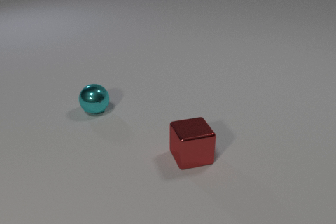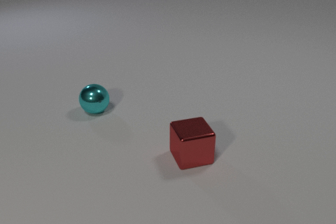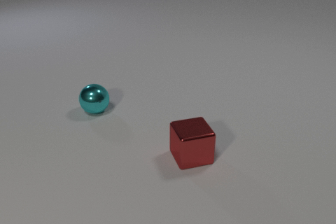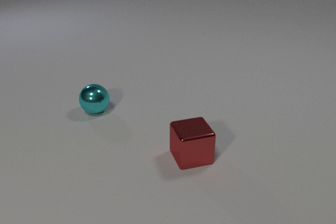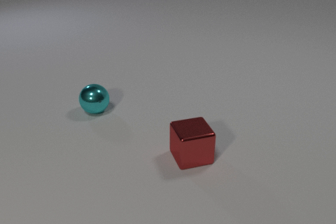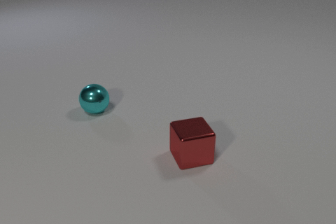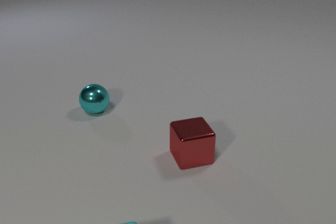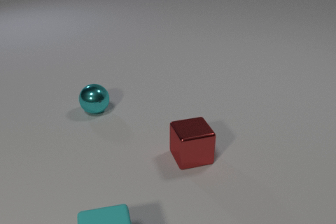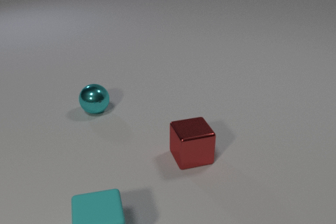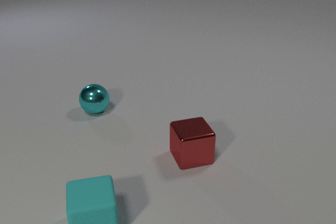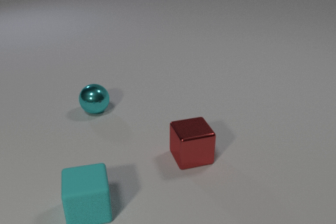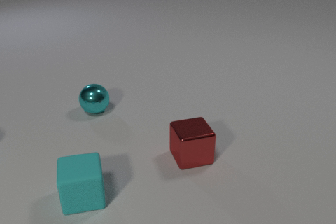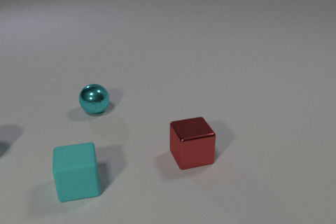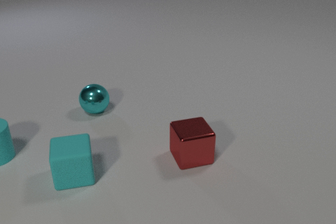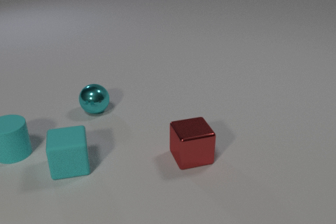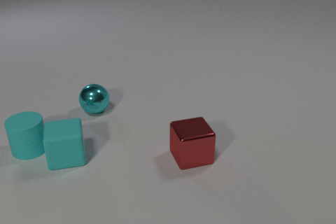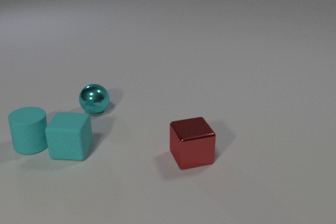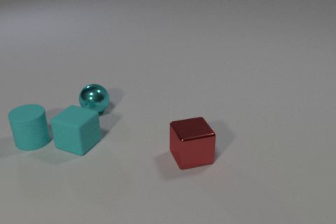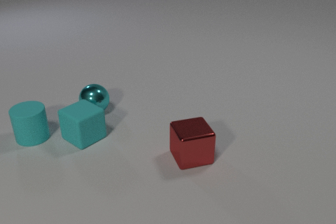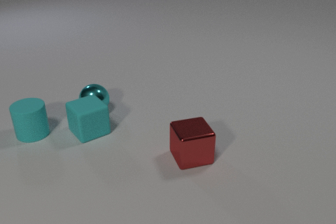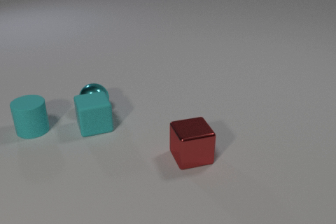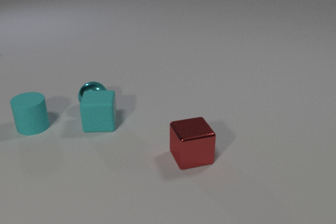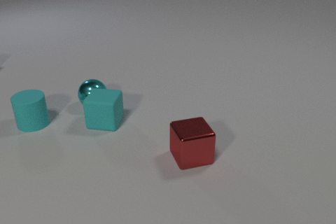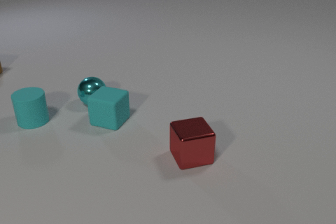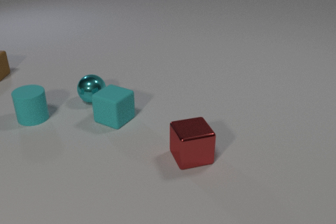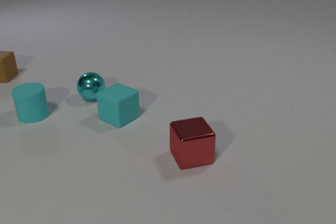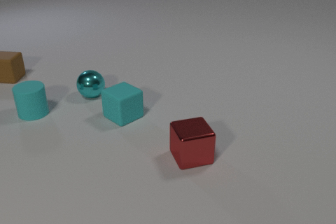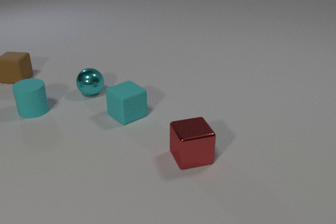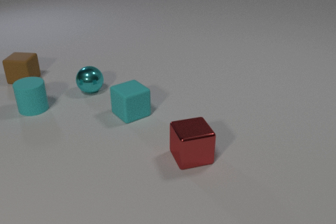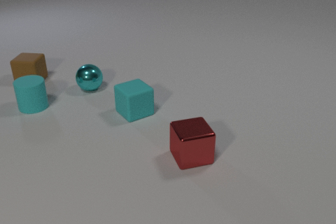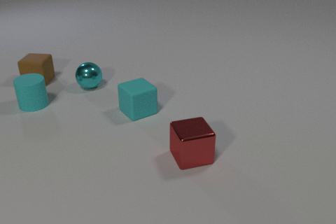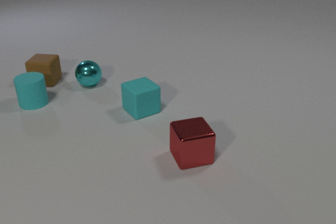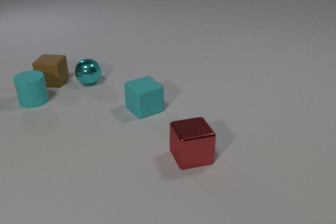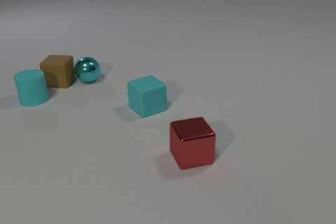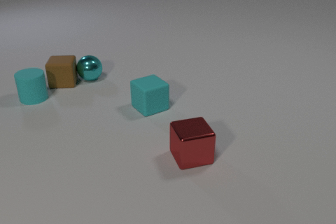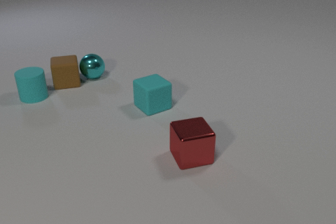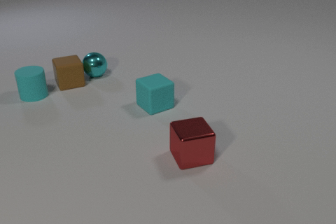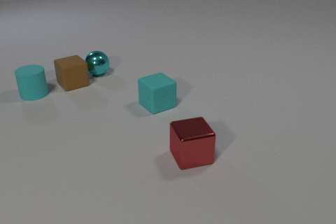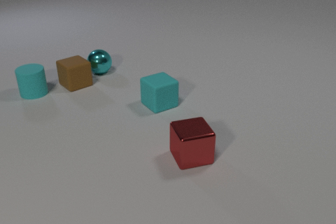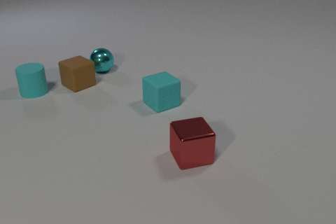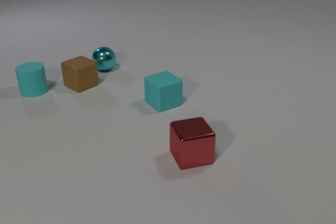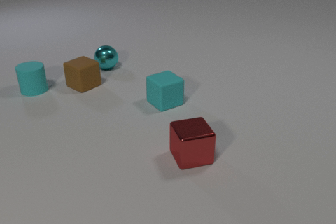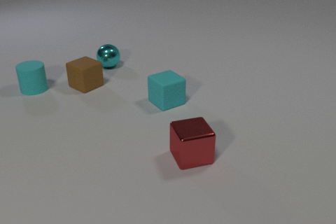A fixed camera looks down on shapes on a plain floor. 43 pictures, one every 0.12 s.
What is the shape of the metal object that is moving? sphere.
How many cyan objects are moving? 3.
Are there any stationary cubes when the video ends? yes.
0.00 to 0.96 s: The cyan rubber cube comes in at the bottom edge, slides away from the camera.
0.96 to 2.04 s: The cyan rubber cube slides away from the camera, spins so that its near face slides to the left, clockwise seen from above. The cyan rubber cylinder comes in at the left edge, slides to the right. The cyan rubber cube and the cyan rubber cylinder collide.
2.04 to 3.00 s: The cyan rubber cube slides away from the camera and to the right, spins so that its near face slides to the left, clockwise seen from above. The cyan rubber cylinder slides away from the camera. The cyan metal sphere rolls away from the camera. The brown rubber cube comes in at the left edge, slides to the right and toward the camera. The cyan rubber cube and the cyan metal sphere collide.
3.00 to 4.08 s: The cyan rubber cube slides to the right and away from the camera. The cyan rubber cylinder slides away from the camera. The cyan metal sphere rolls away from the camera. The brown rubber cube slides to the right and toward the camera. The cyan metal sphere and the brown rubber cube collide.
4.08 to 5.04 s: The cyan rubber cube slides to the right and away from the camera. The cyan rubber cylinder slides away from the camera. The cyan metal sphere rolls away from the camera and to the right. The brown rubber cube slides to the right and toward the camera, spins so that its near face slides to the right, counterclockwise seen from above.
